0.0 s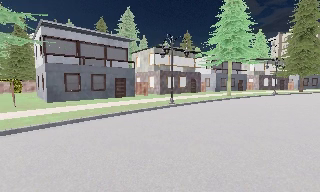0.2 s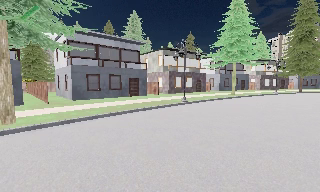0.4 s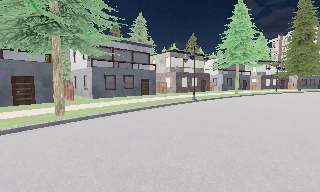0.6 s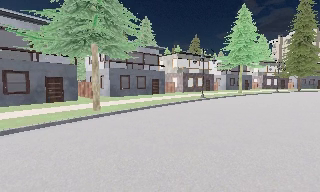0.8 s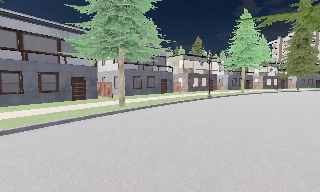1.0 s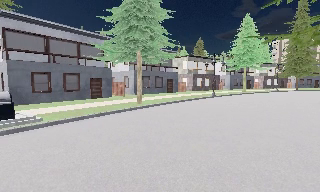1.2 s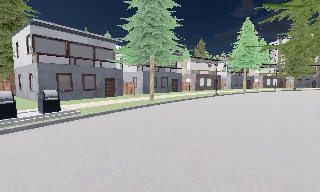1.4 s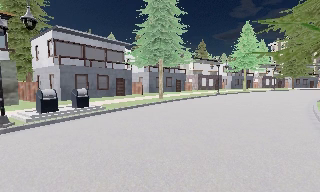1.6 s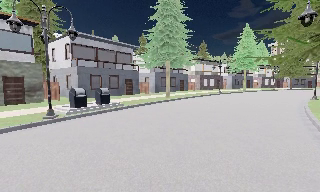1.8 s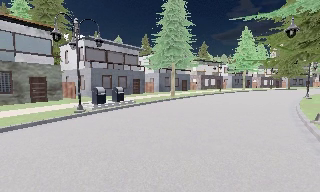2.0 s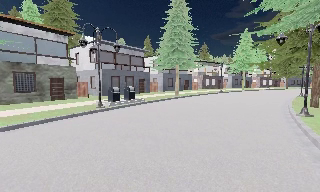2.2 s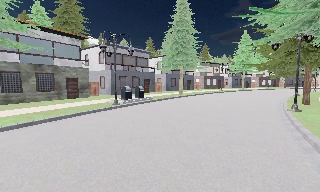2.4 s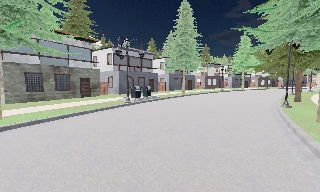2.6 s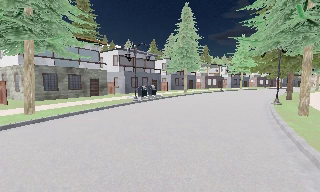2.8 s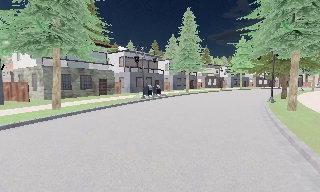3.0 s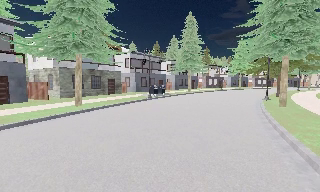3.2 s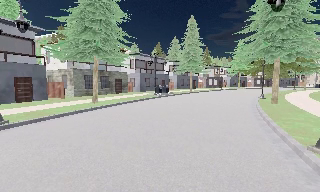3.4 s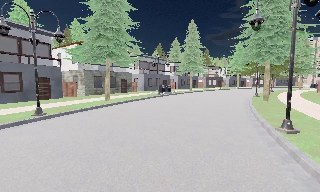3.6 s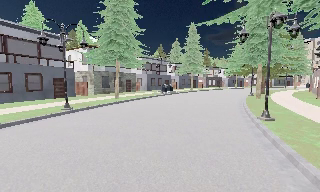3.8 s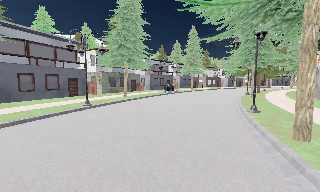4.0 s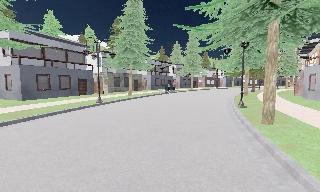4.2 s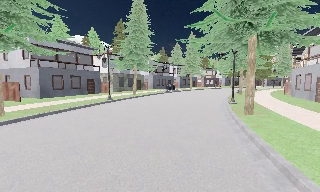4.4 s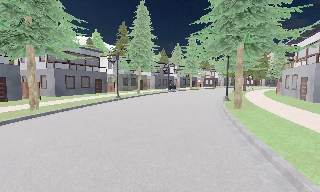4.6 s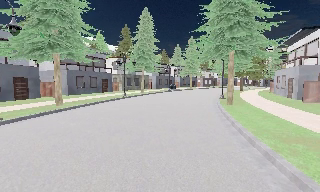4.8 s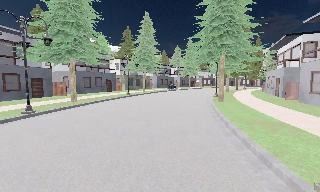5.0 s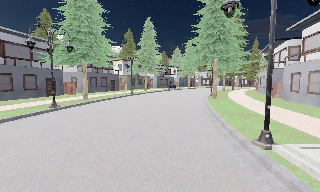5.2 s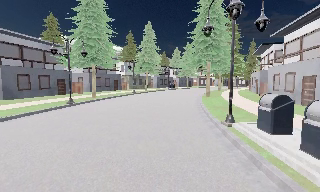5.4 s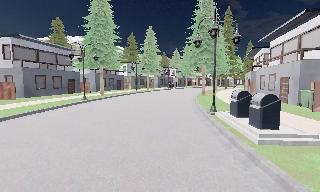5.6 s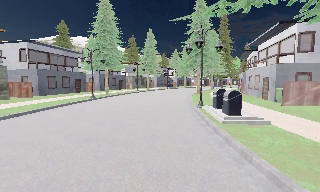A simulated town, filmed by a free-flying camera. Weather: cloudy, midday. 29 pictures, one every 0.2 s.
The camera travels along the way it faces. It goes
backward.
0.0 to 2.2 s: The camera travels backward and to its left, about 18 m, so what stands in front gets smaller.
2.2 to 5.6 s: The camera travels backward, about 30 m, so what stands in front gets smaller.
The film runs backward here.
